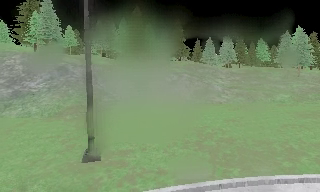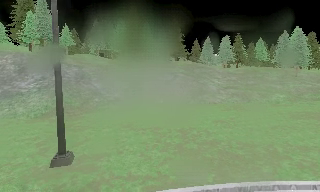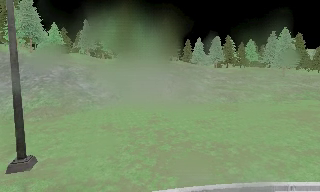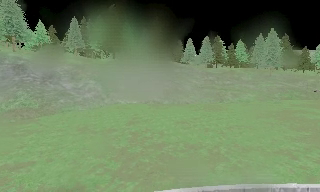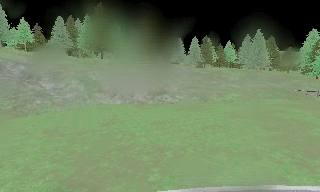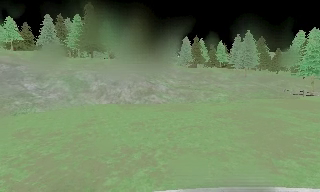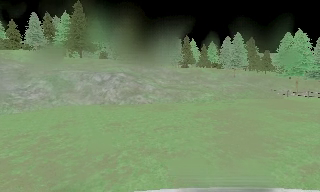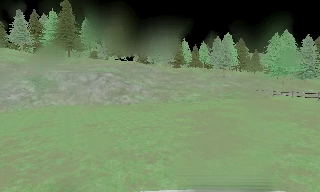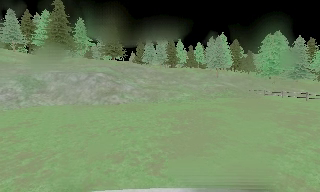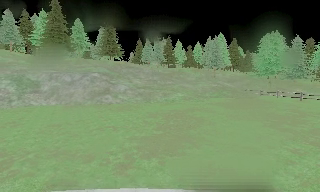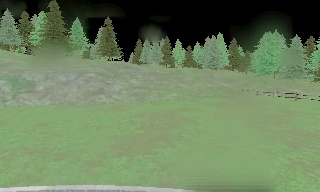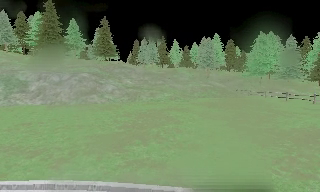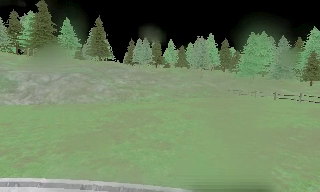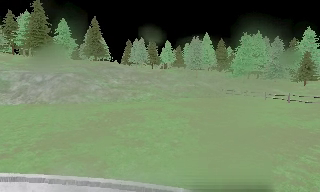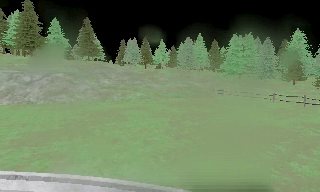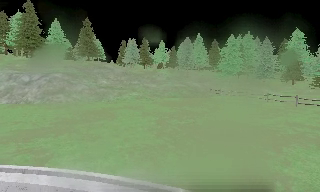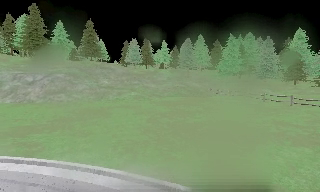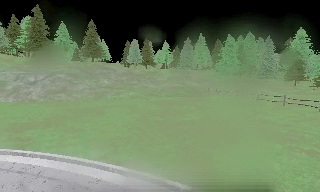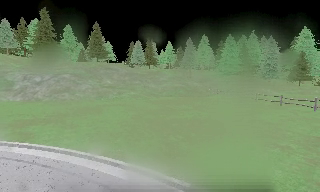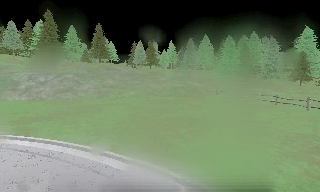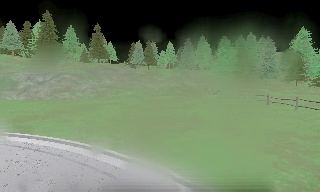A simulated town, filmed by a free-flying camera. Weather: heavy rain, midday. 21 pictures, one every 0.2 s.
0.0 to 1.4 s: The camera pans to its right, which is clockwise from overhead, by about 15 degrees. It travels to its right, about 8 m, so close, fixed things drift to the left.
1.4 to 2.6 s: The camera travels to its right, about 7 m, so close, fixed things drift to the left.
2.6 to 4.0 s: The camera travels to its right and backward, about 8 m, so close, fixed things drift to the left.
The film runs backward here.
